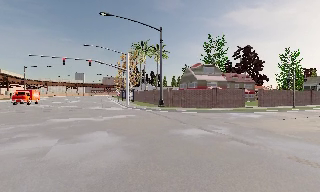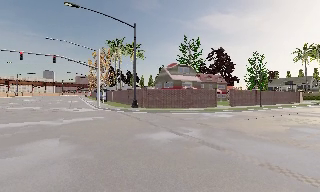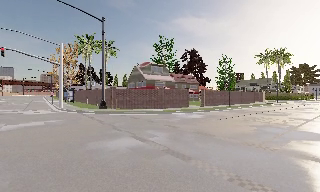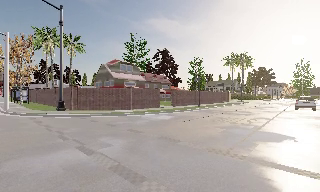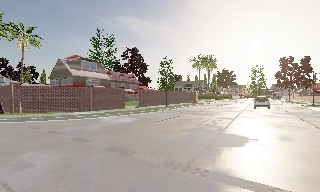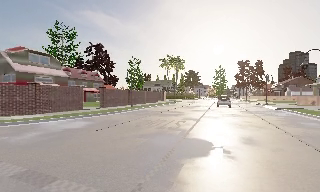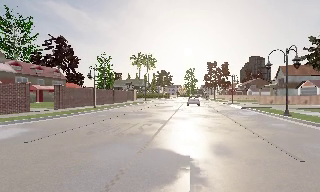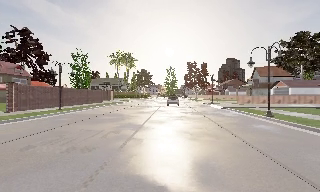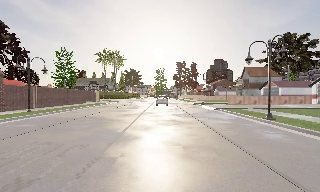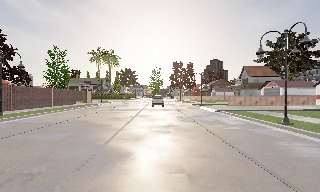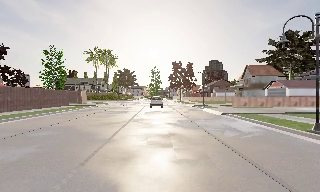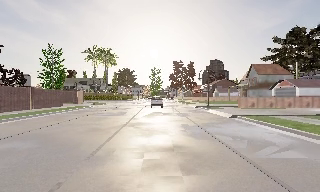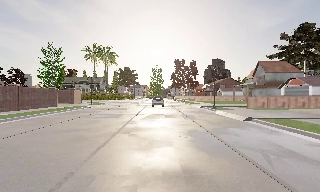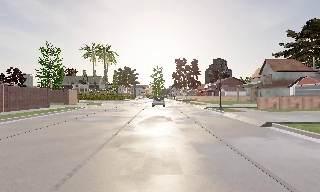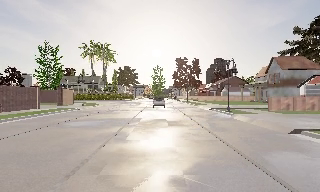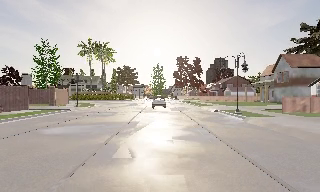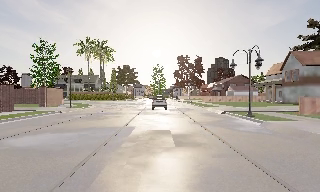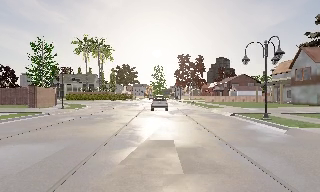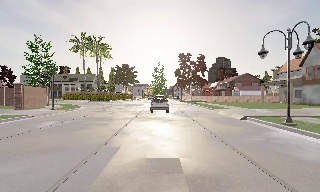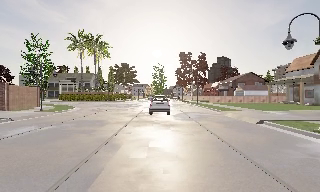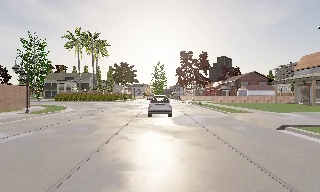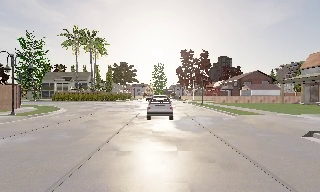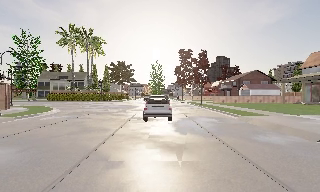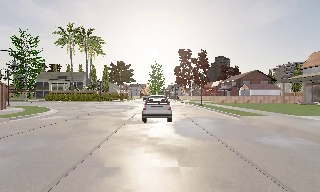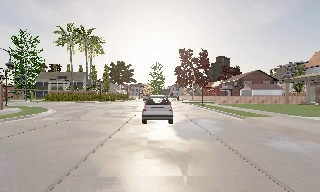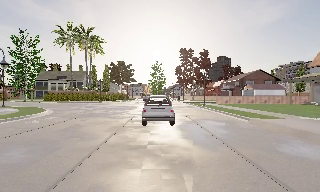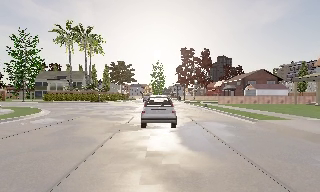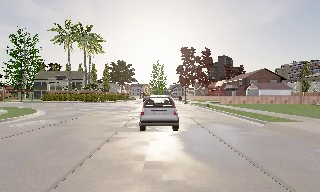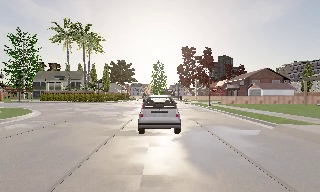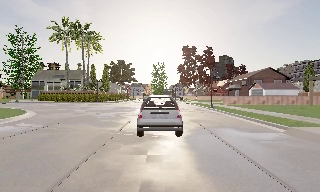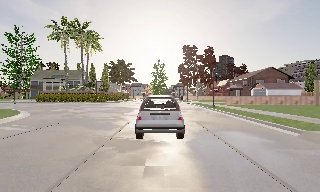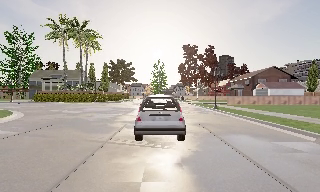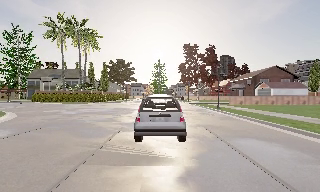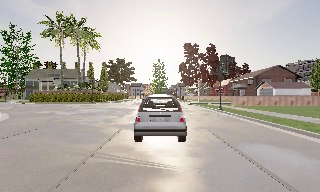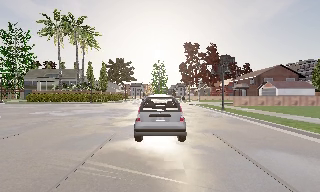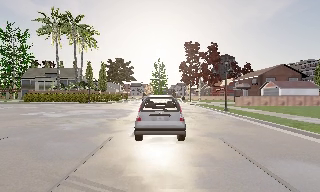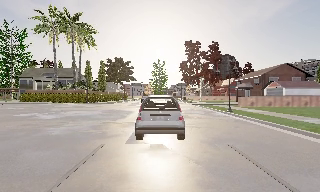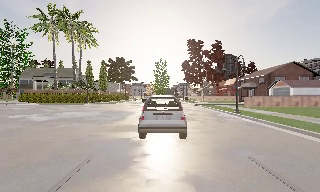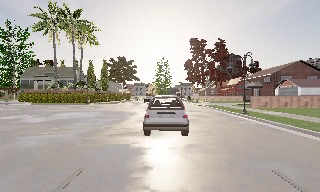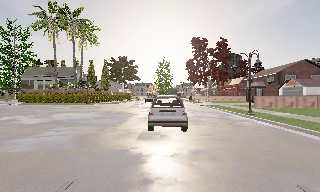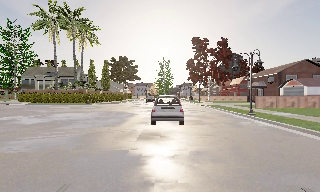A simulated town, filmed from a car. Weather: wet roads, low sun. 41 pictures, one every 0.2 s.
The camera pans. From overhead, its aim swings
clockwise.
The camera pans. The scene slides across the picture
to the left.
0.0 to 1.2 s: The camera swings to its right by about 55 degrees, and the scene slides to the left. It travels forward and to its right, about 7 m.
1.2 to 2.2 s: The camera pans to its right, which is clockwise from overhead, by about 10 degrees. It travels forward, about 8 m, so what stands in front looms larger.
2.2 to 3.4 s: The camera travels forward, about 10 m, so what stands in front looms larger.
3.4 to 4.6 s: The camera travels forward, about 7 m, so what stands in front looms larger. It loses speed.
4.6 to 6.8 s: The camera travels forward, about 7 m, so what stands in front looms larger.
6.8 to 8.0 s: The camera travels forward, about 4 m, so what stands in front looms larger. It loses speed.
The film runs forward here.
